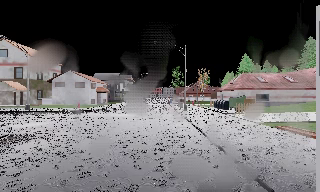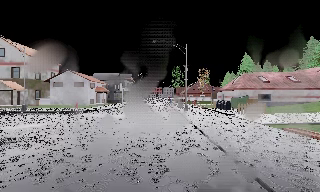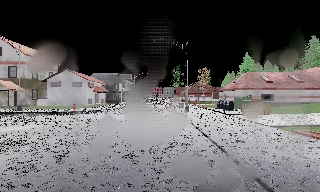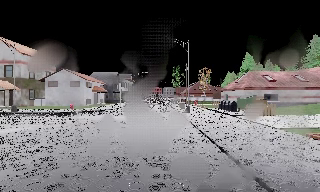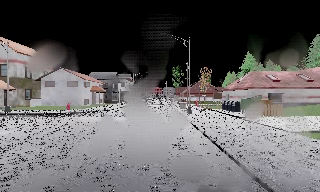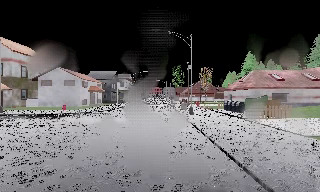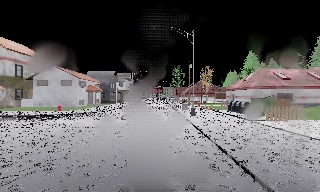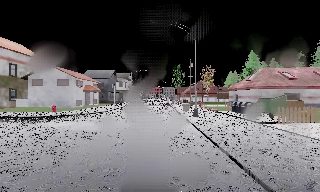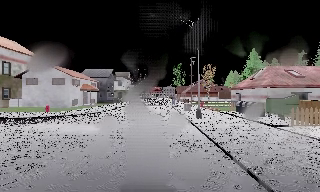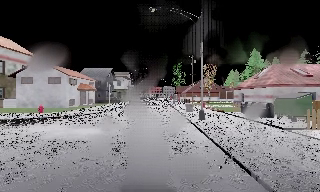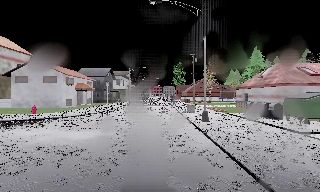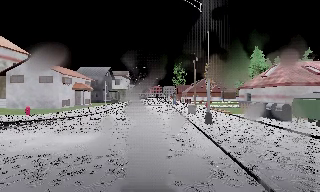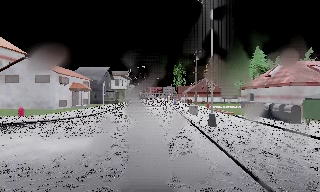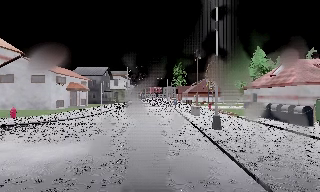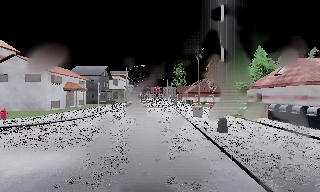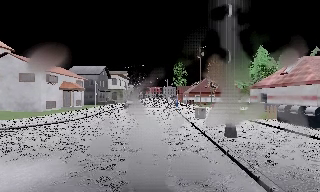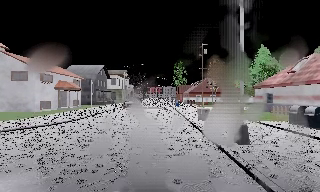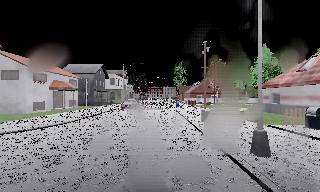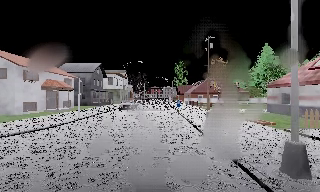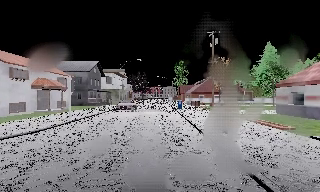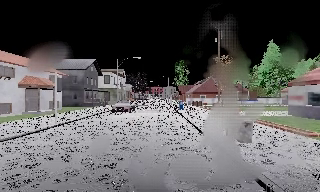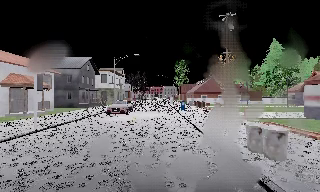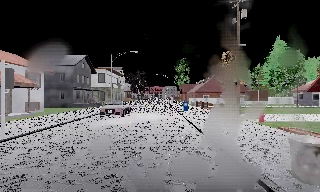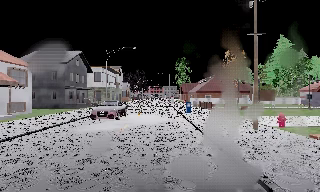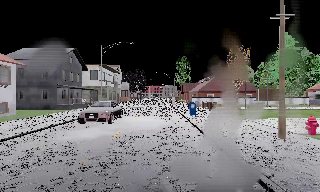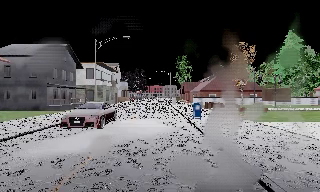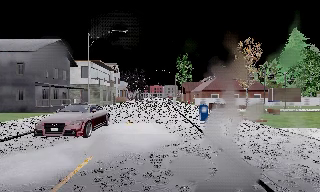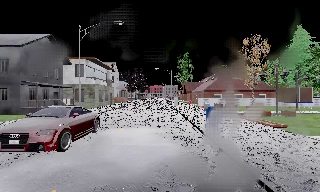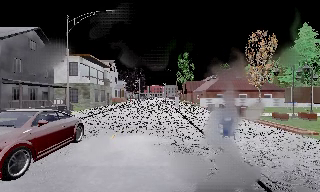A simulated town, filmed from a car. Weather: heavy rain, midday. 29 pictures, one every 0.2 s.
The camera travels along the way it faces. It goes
forward.
0.0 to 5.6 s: The camera travels forward, about 30 m, so what stands in front looms larger. It gains speed.
The film runs forward here.
